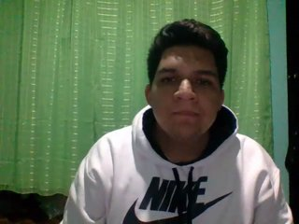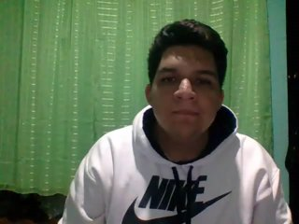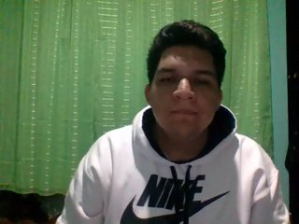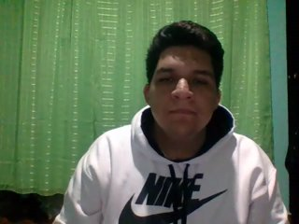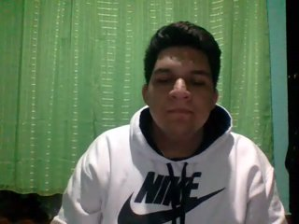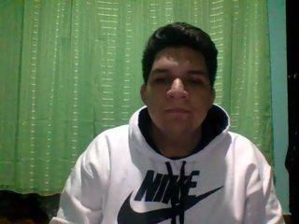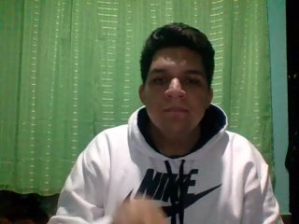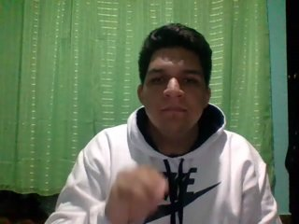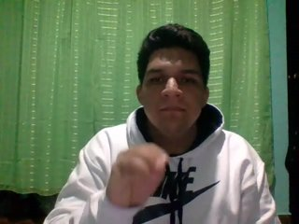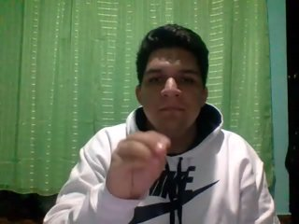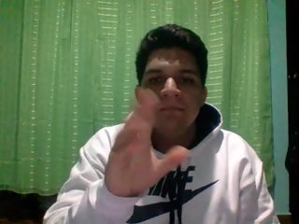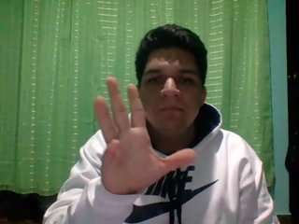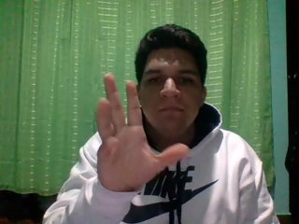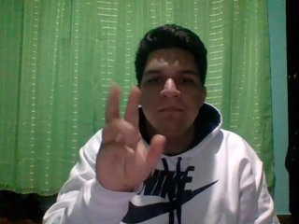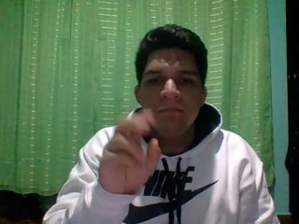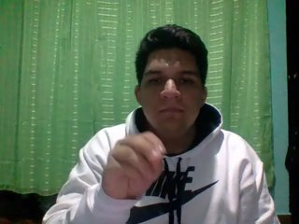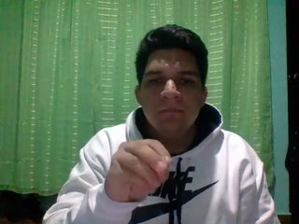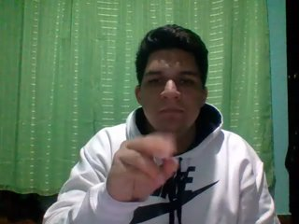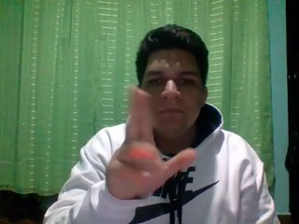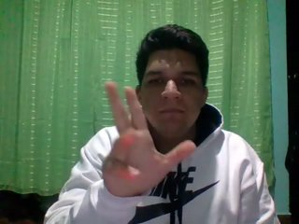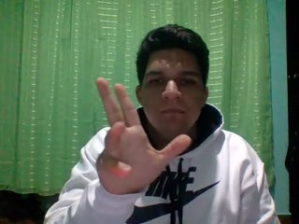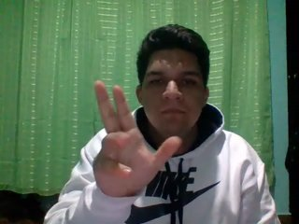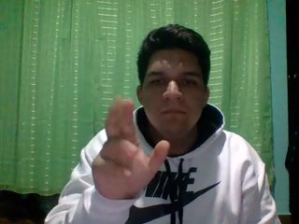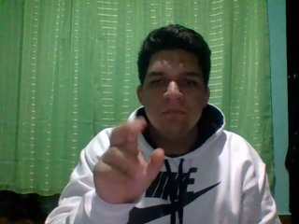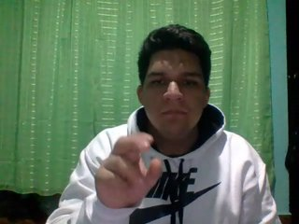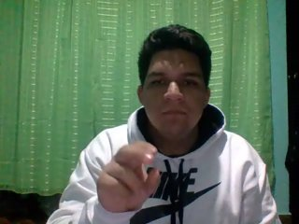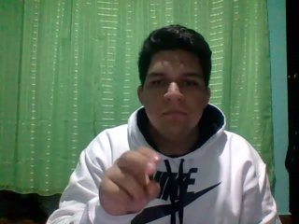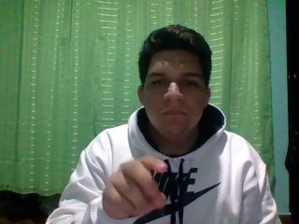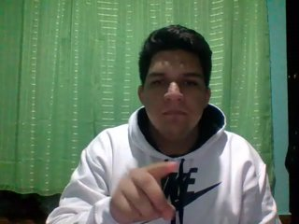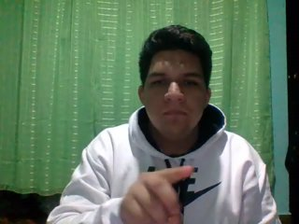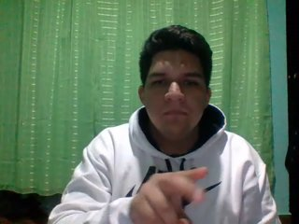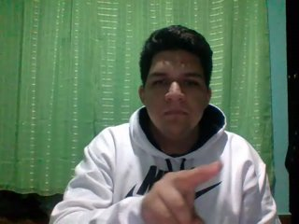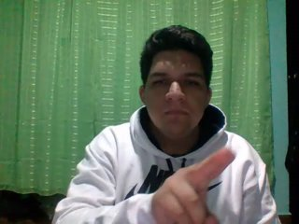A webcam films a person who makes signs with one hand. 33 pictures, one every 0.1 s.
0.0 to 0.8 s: Non-gesture.
0.9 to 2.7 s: Open twice.
2.8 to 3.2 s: Pointing with two fingers.
